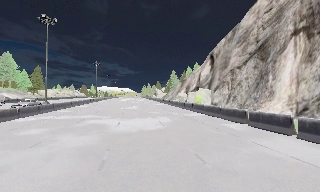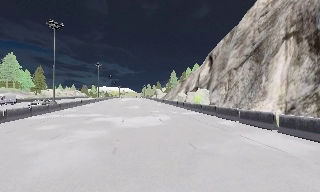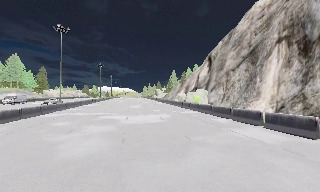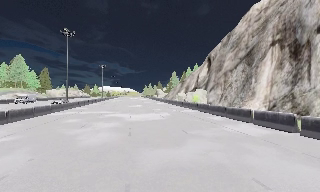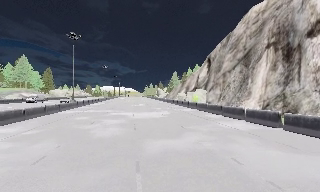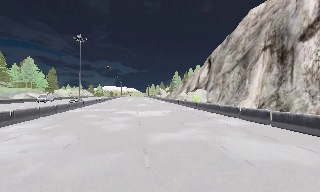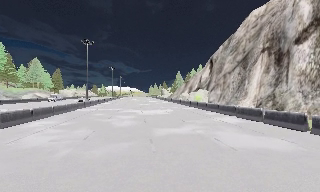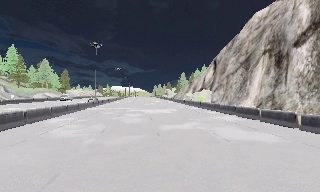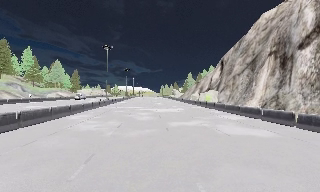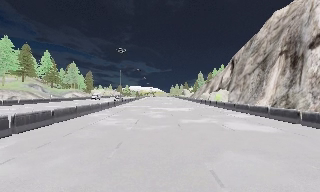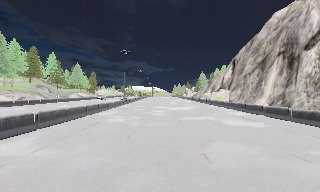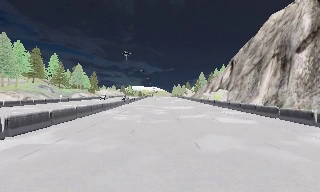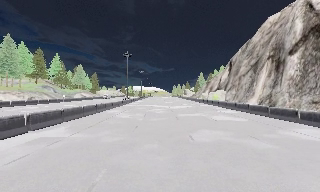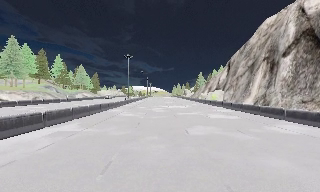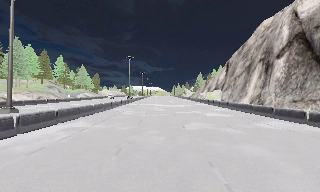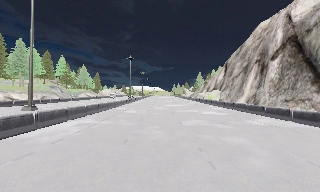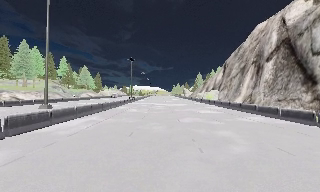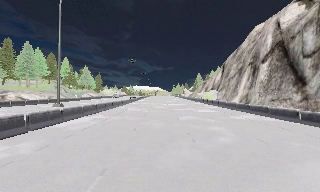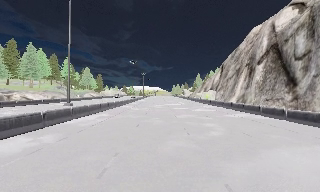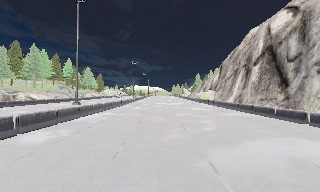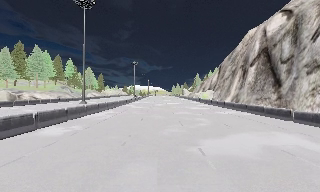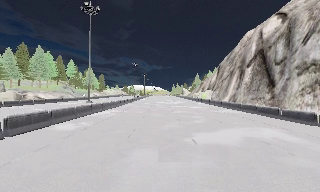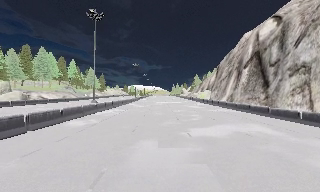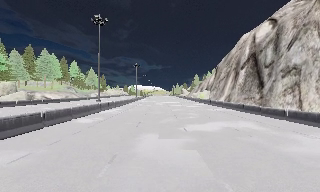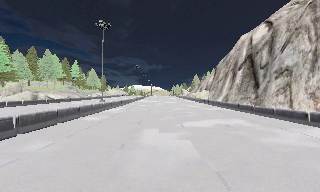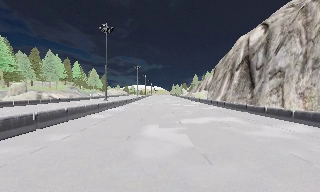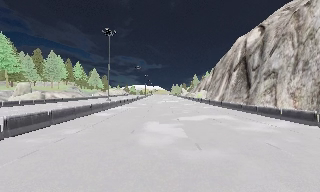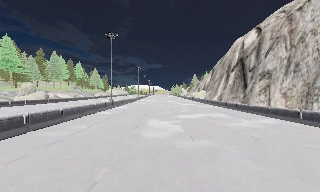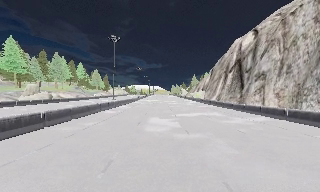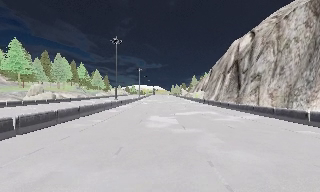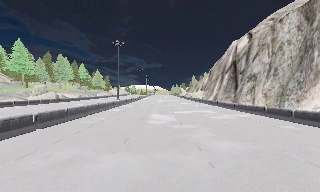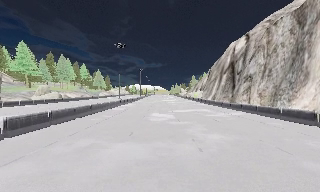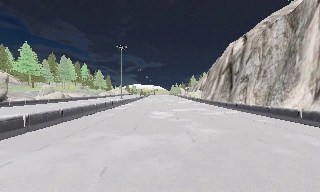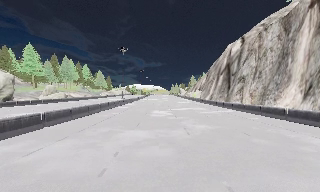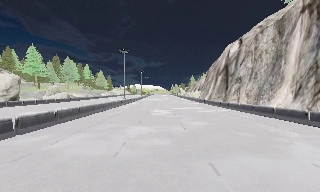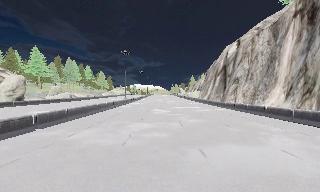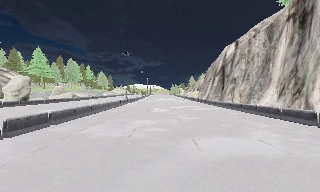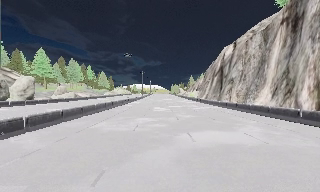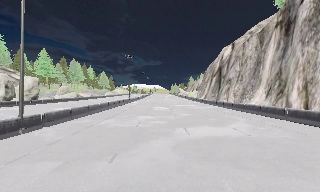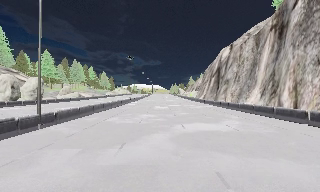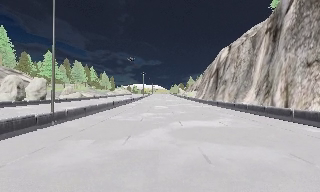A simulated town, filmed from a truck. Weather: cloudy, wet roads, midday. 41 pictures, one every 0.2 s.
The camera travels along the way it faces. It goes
backward.
0.0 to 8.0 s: The camera pans to its left, which is counterclockwise from overhead, by about 10 degrees. It travels backward, about 60 m, so what stands in front gets smaller.
The film runs backward here.
